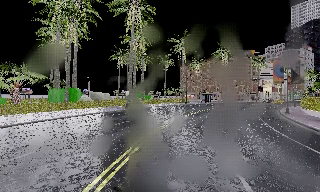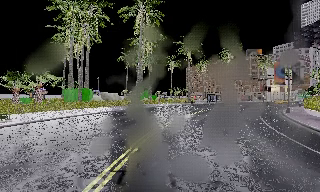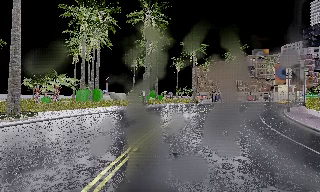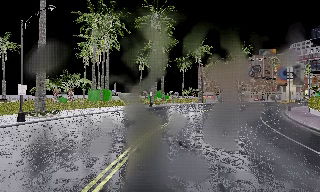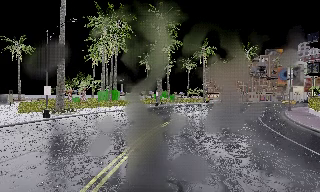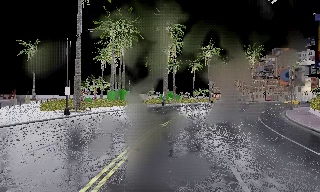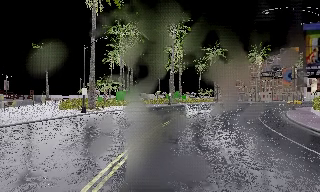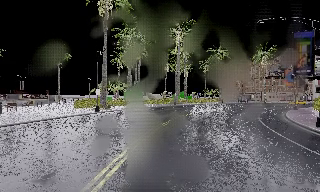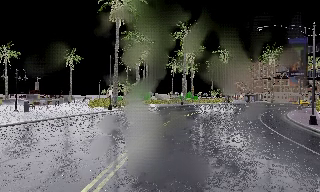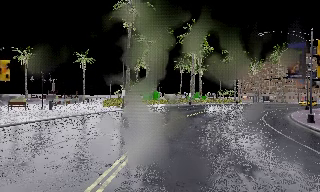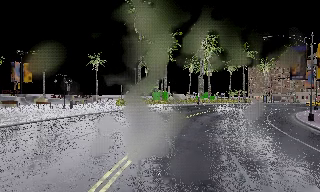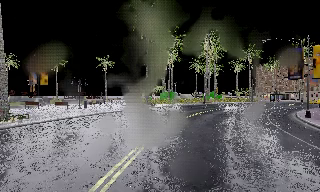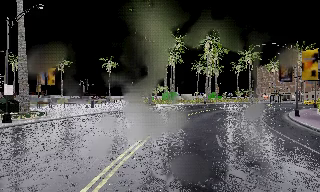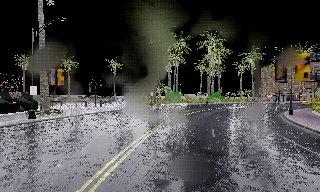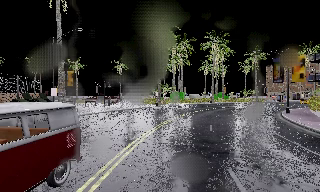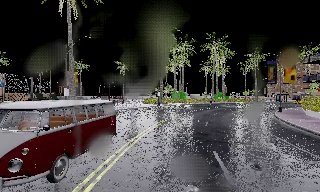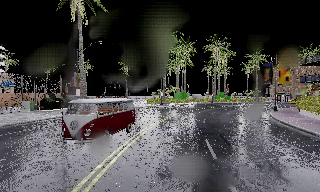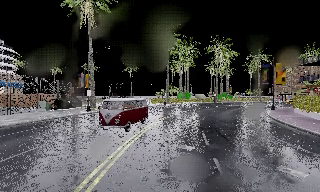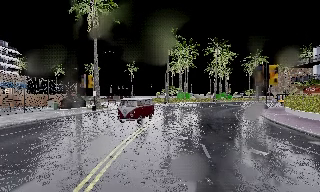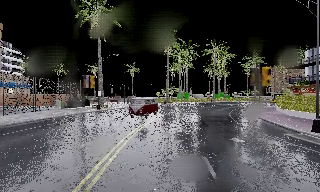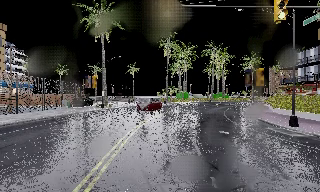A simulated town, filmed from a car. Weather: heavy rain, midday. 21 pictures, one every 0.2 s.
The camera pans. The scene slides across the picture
to the right.
The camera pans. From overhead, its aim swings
counterclockwise.
0.0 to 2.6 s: The scene slides to the right, as the camera pans about 30 degrees to its left. It travels backward, about 20 m, so what stands in front gets smaller.
2.6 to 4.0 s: The camera travels backward, about 11 m, so what stands in front gets smaller.
The film runs backward here.
